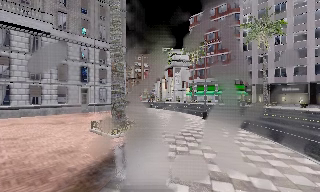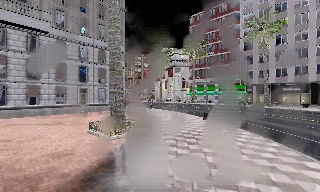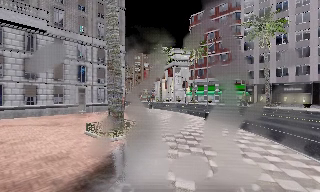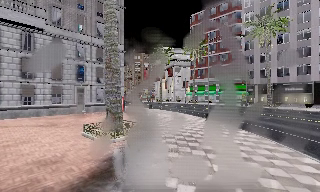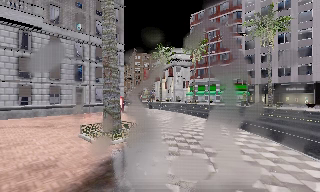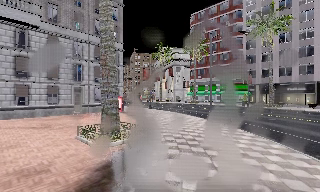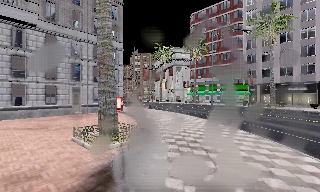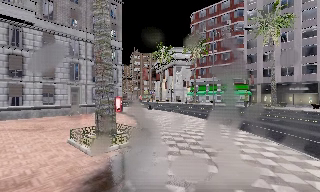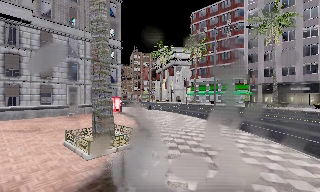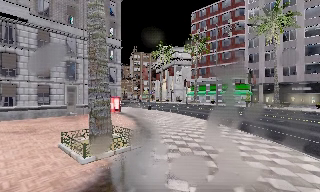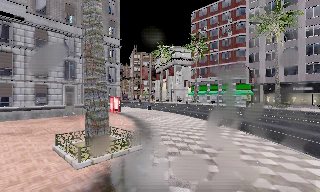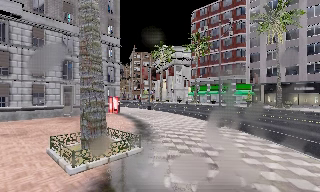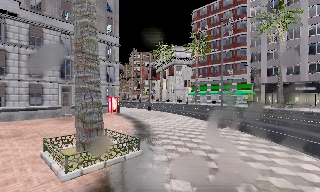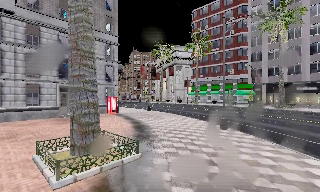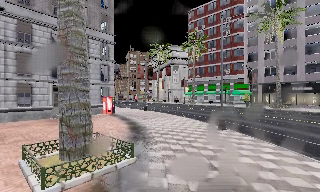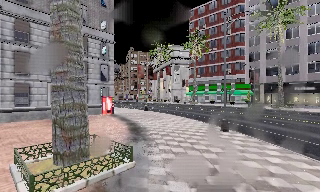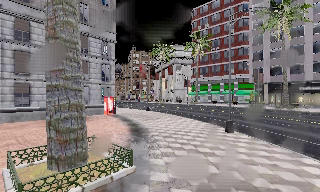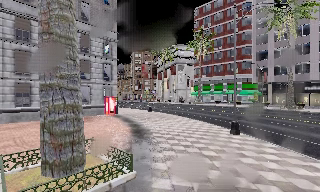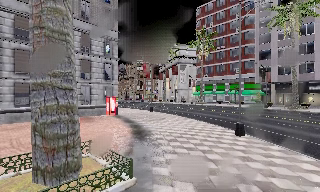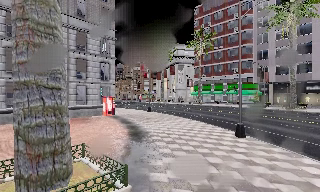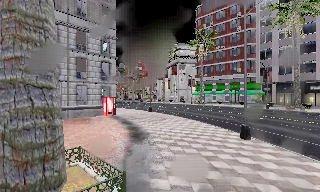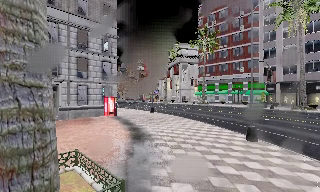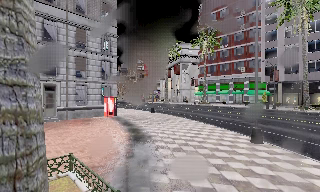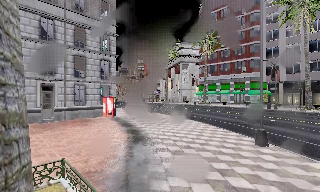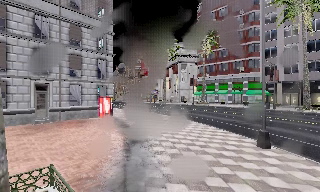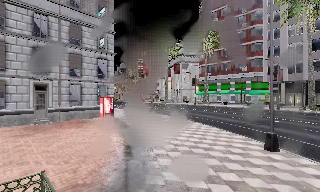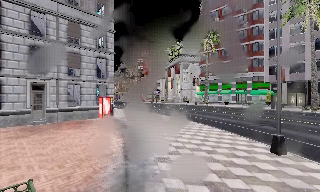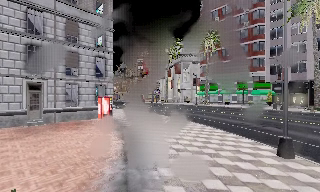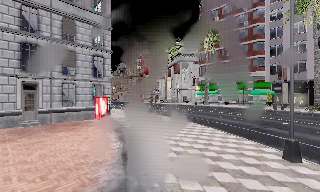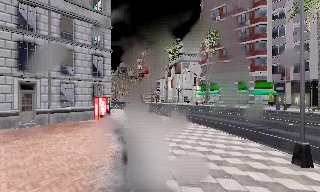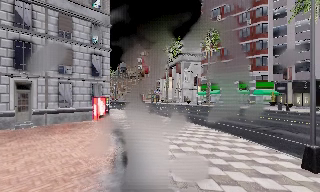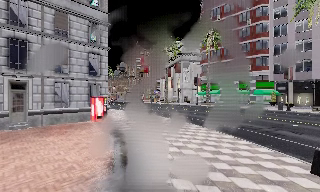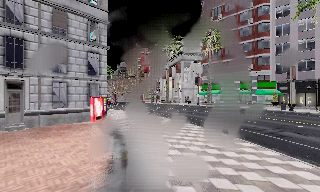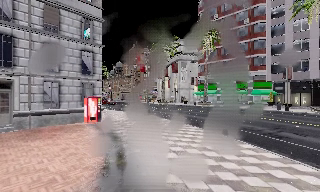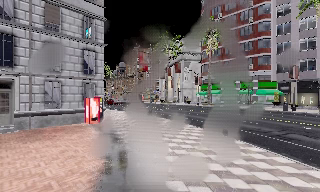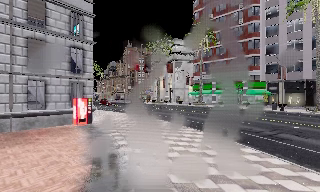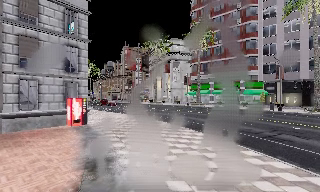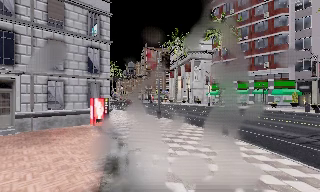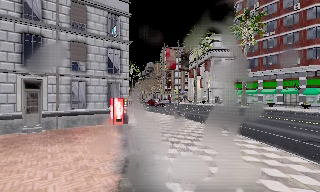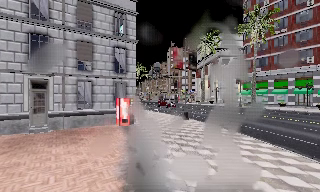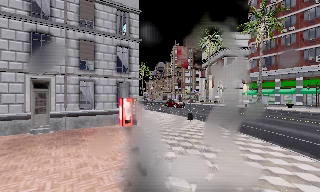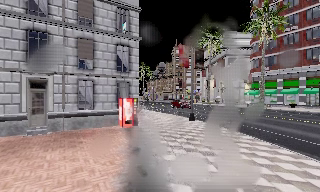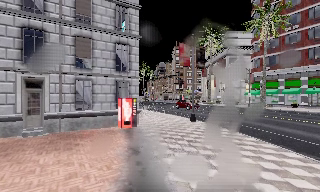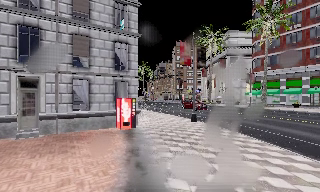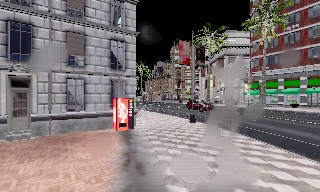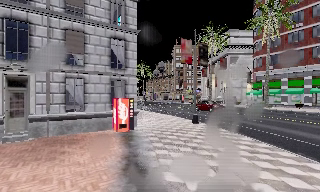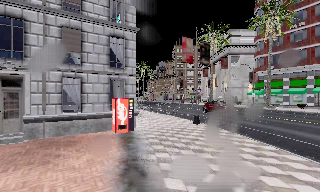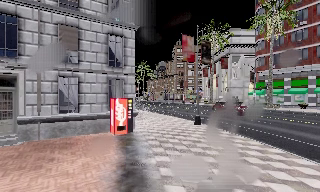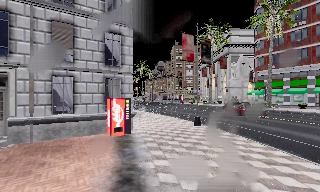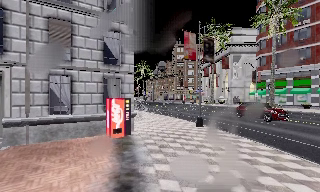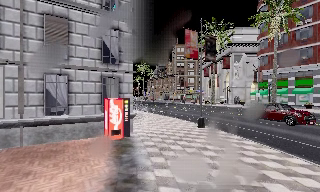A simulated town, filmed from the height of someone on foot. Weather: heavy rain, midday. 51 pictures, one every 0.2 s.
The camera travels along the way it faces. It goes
forward.
0.0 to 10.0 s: The scene slides to the right, as the camera pans about 15 degrees to its left. It travels forward, about 17 m, so what stands in front looms larger.
The film runs forward here.
